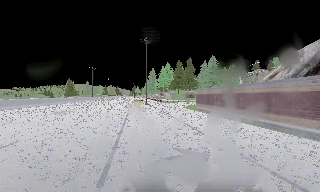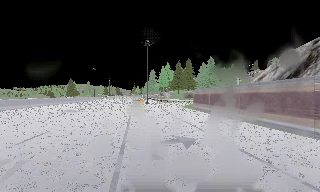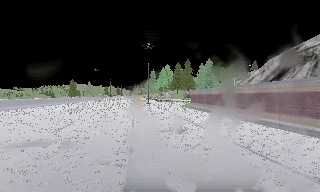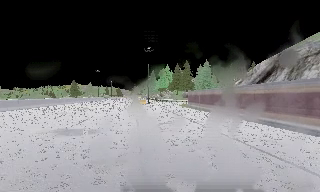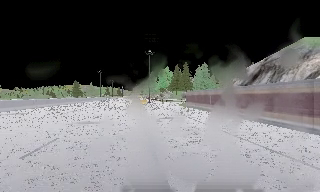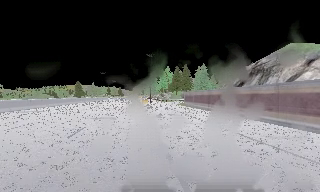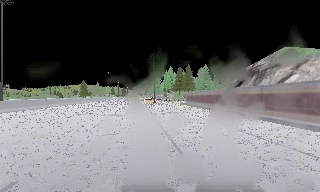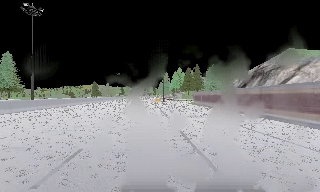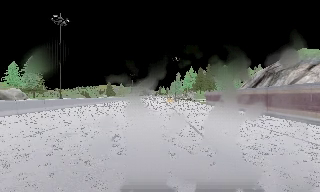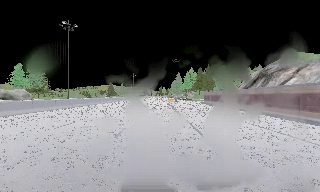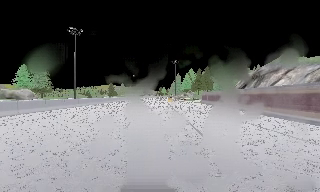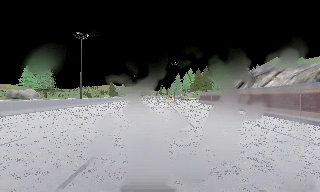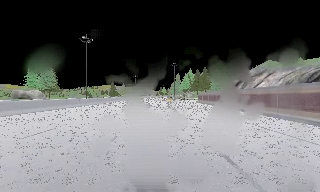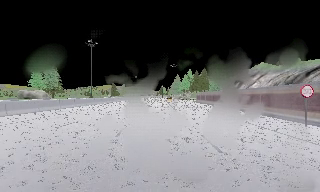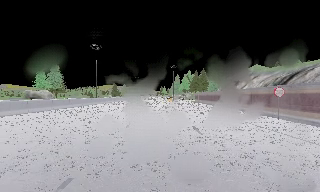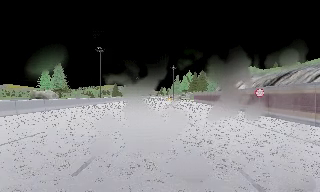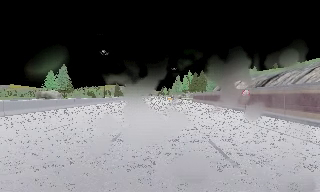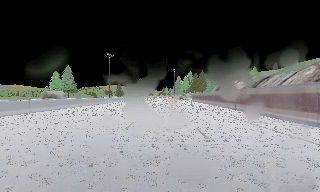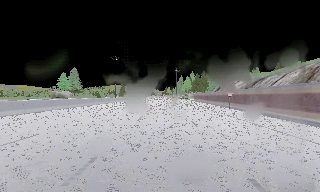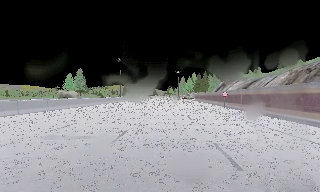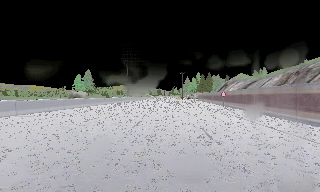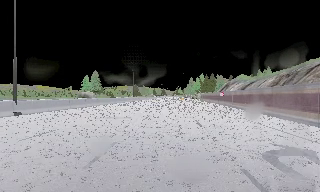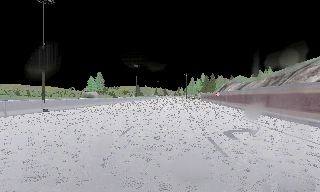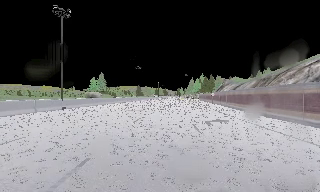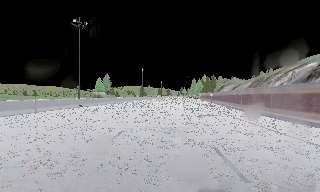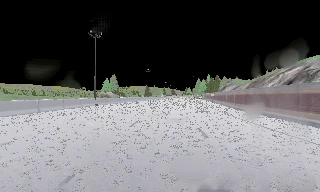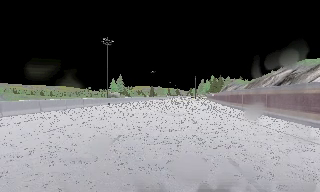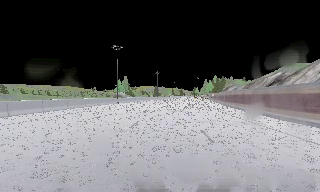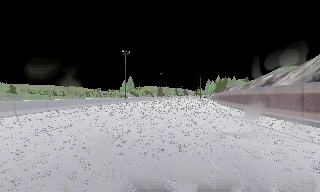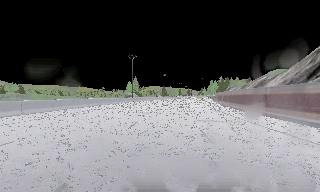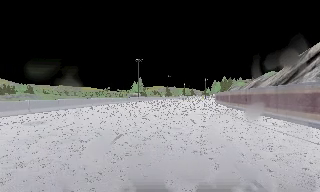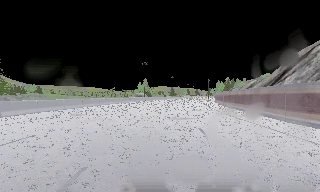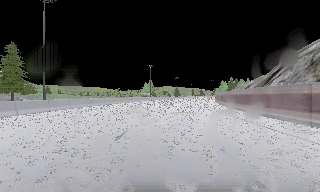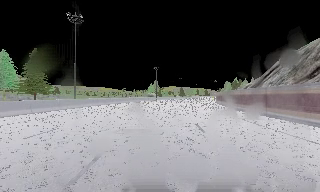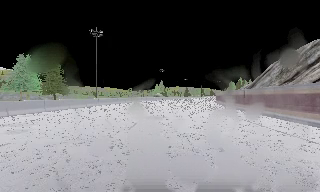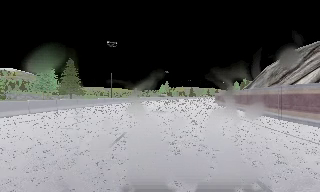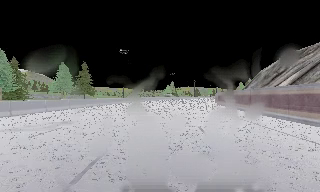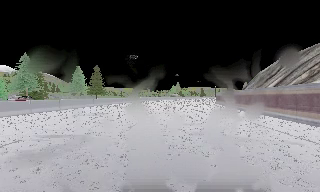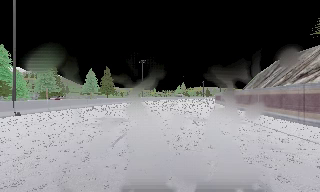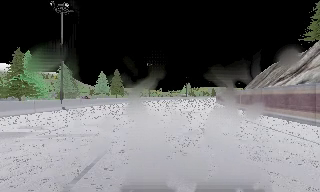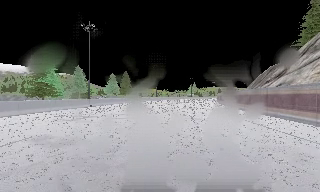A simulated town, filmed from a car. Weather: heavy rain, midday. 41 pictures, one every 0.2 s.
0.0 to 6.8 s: The camera pans to its left, which is counterclockwise from overhead, by about 35 degrees. It travels backward, about 90 m. It gains speed.
6.8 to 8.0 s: The camera swings to its left by about 15 degrees, and the scene slides to the right. It travels backward, about 30 m, so what stands in front gets smaller.
The film runs backward here.
